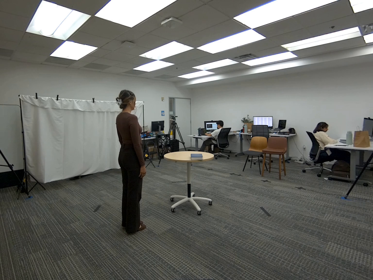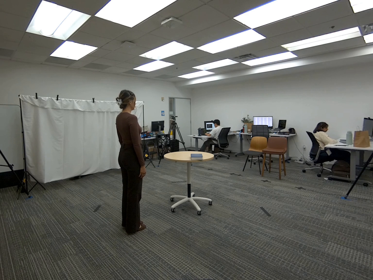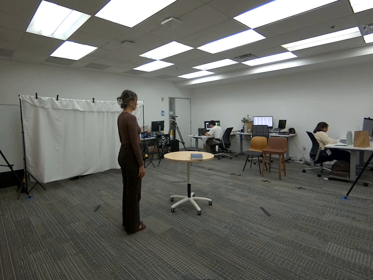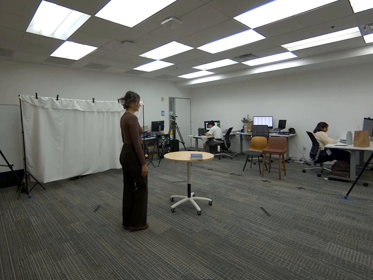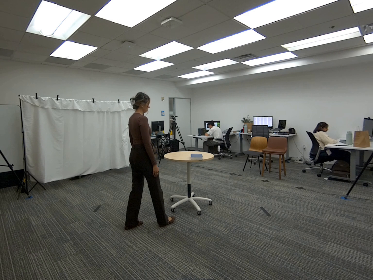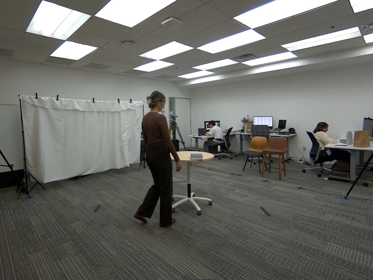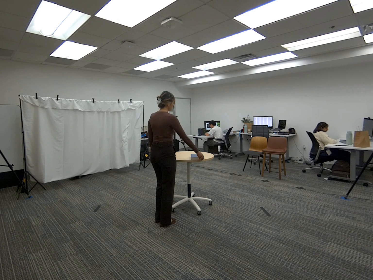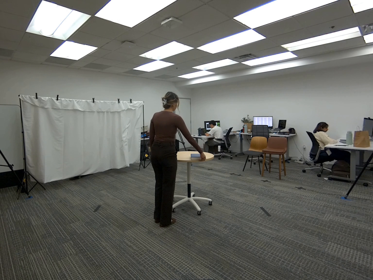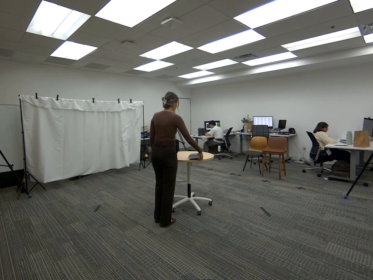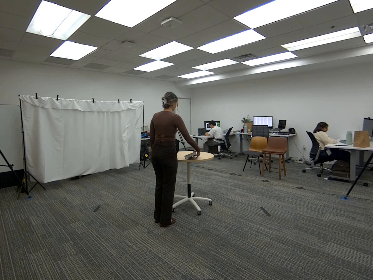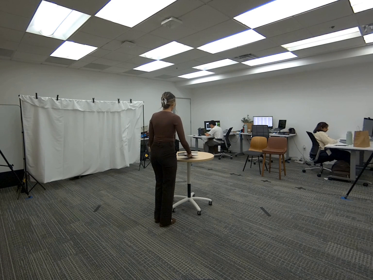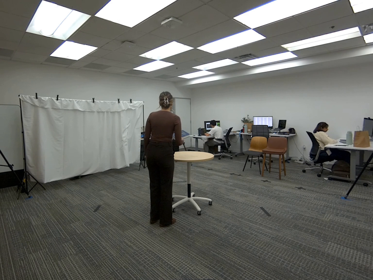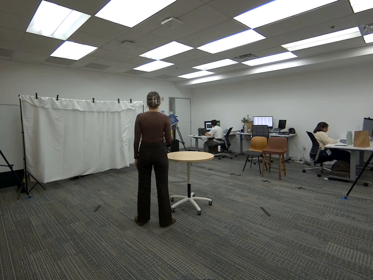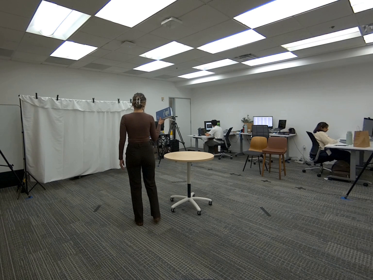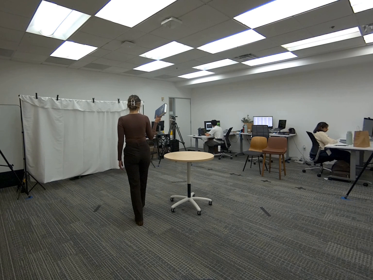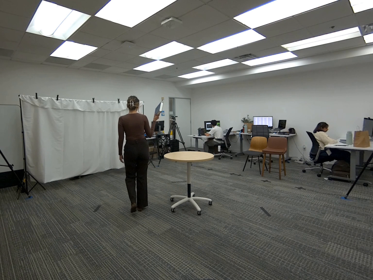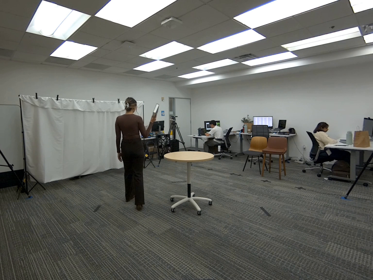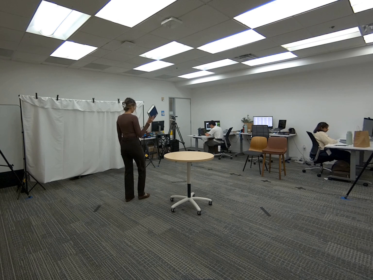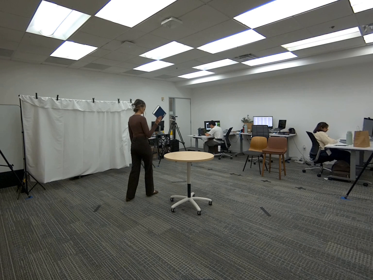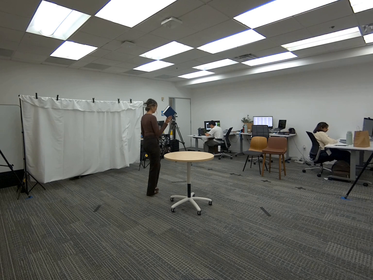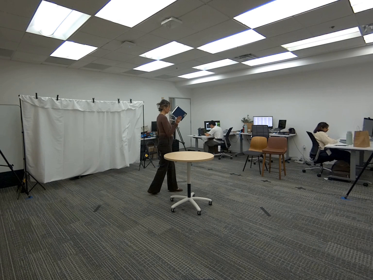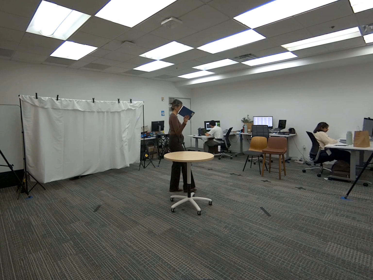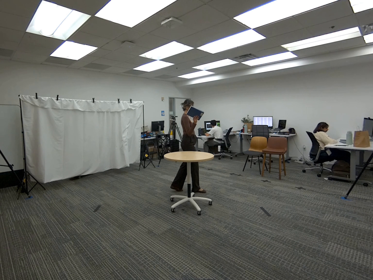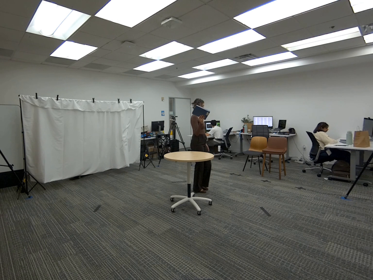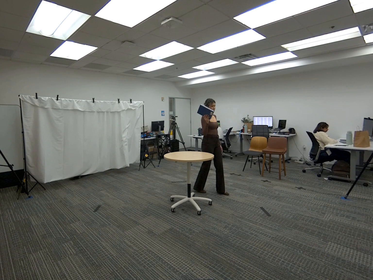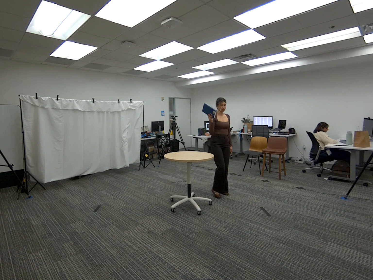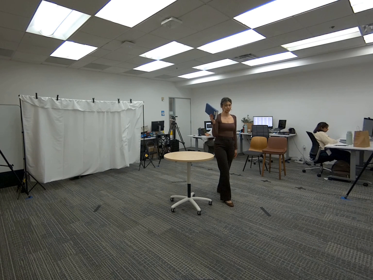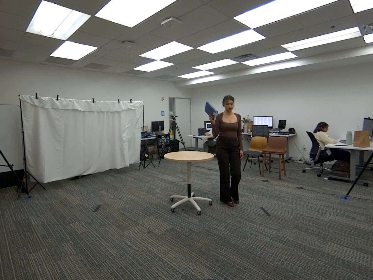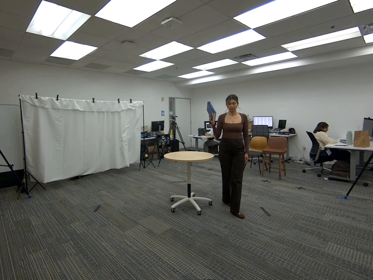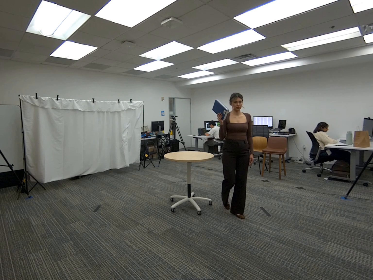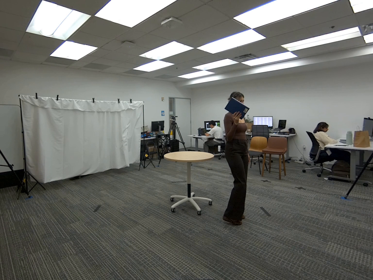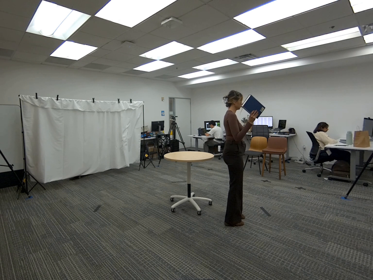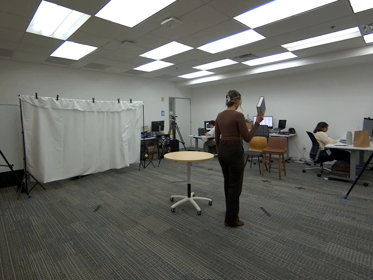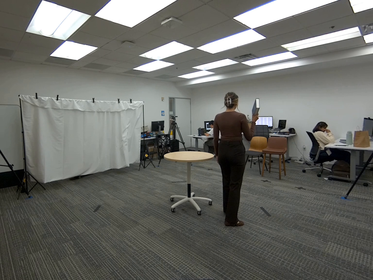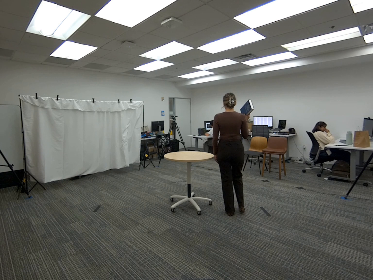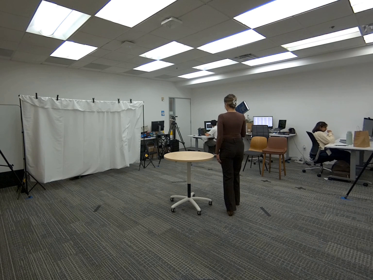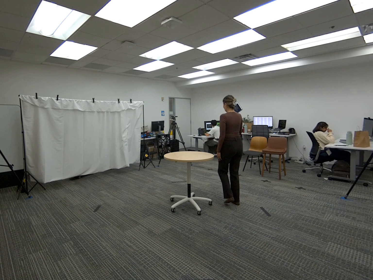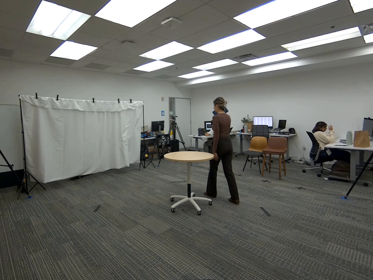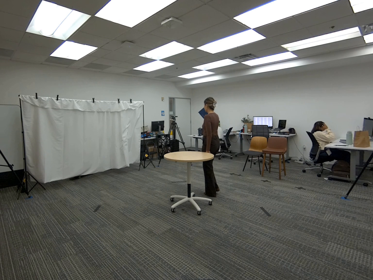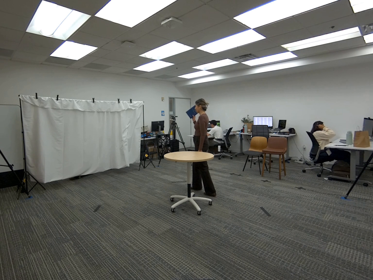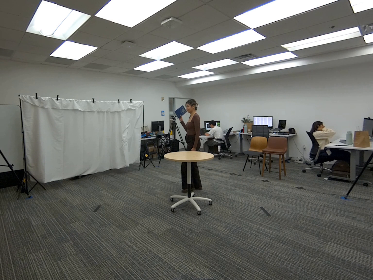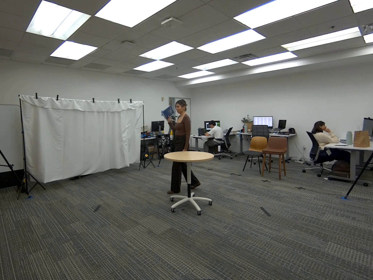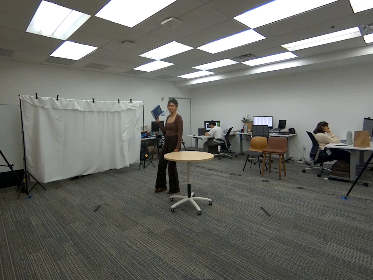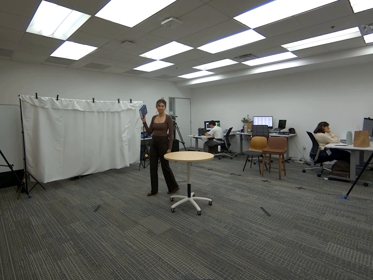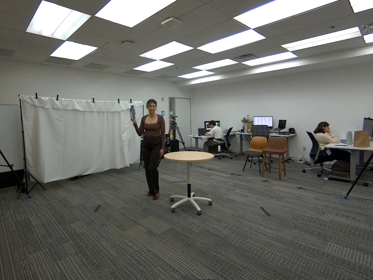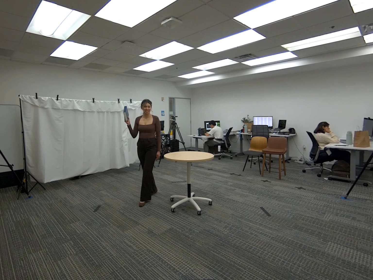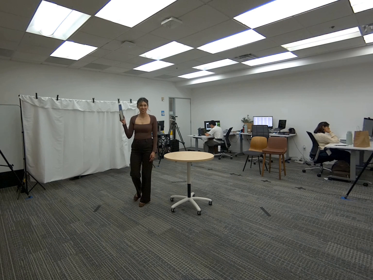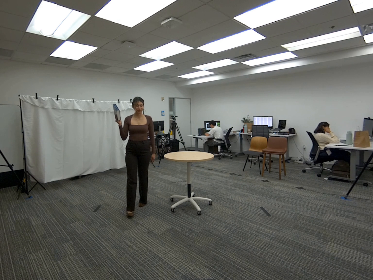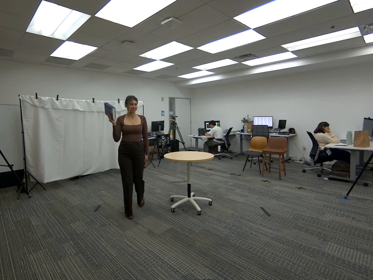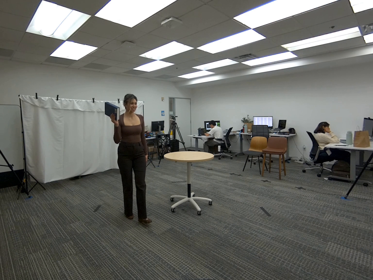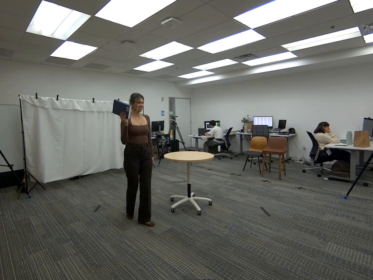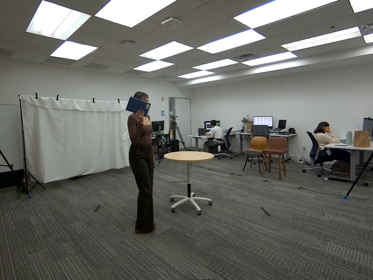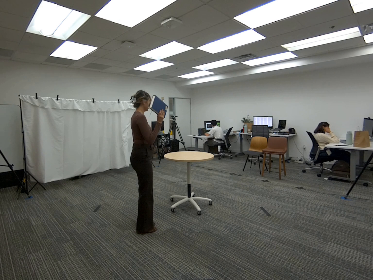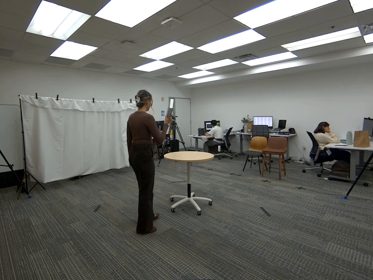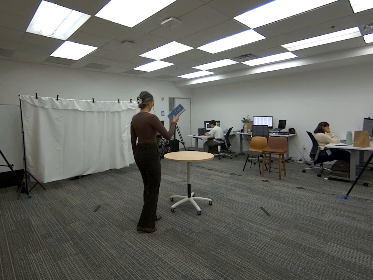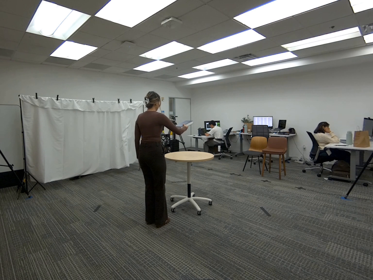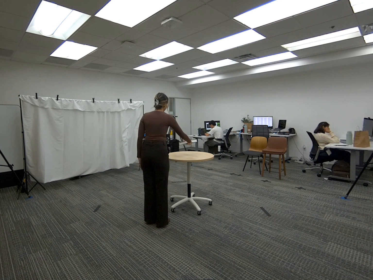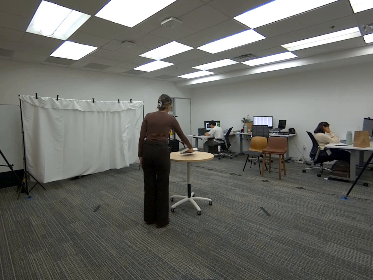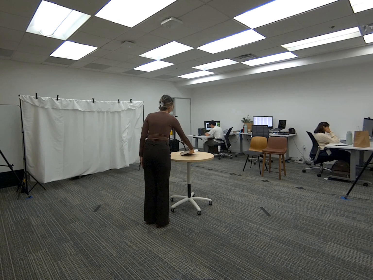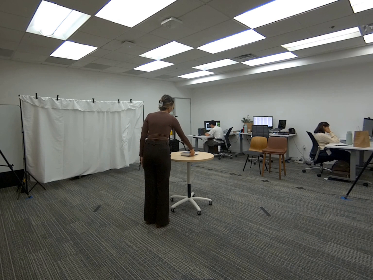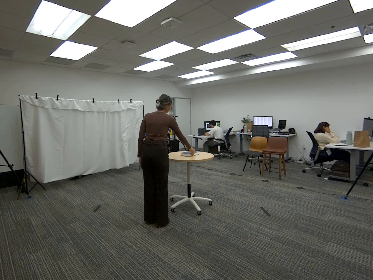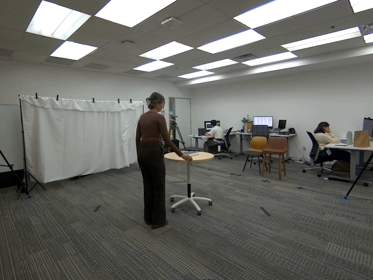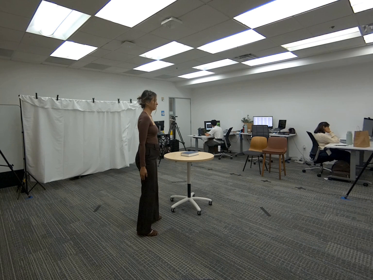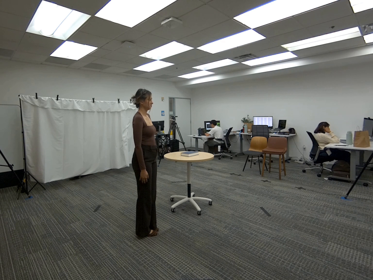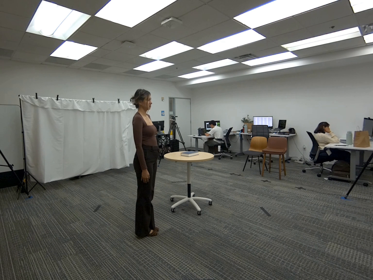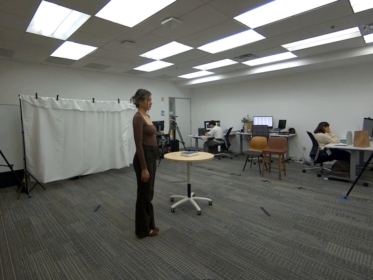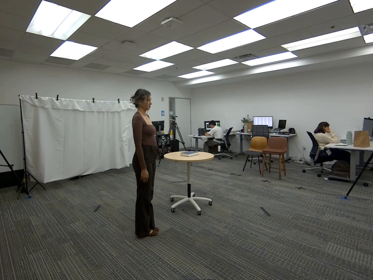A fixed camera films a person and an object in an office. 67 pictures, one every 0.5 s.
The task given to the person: Walk over to the dark blue book on the round table and using your right hand pick up the dark blue book and walk within the bounding area. Place in the center of the table when complete.
